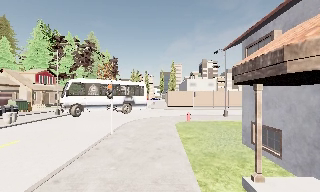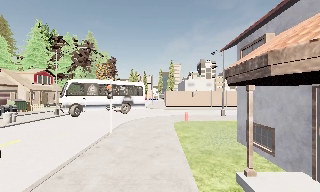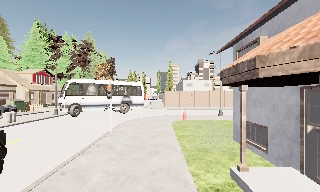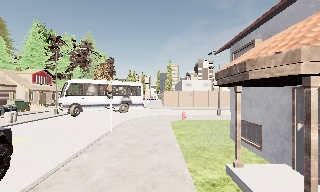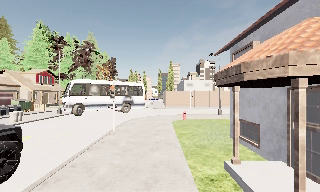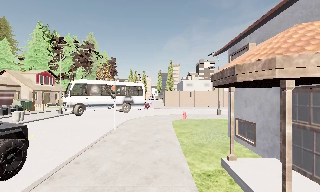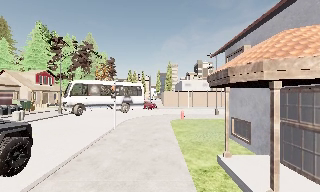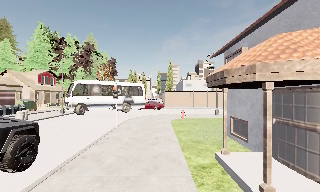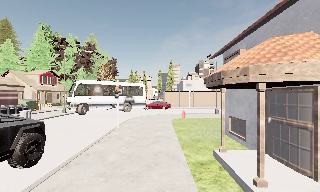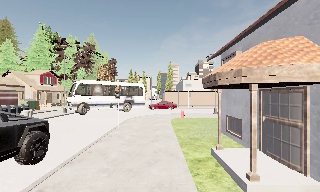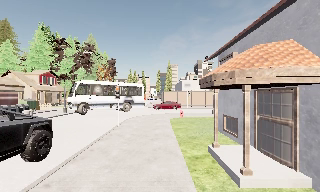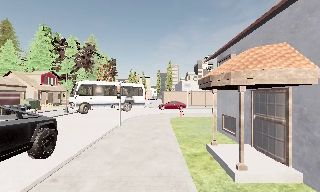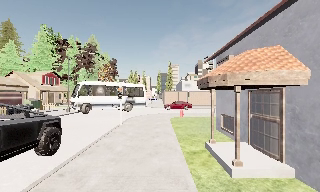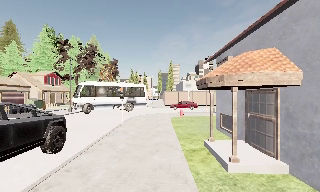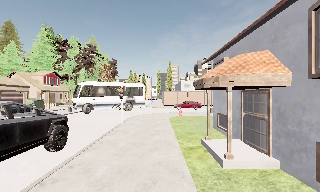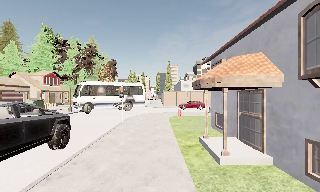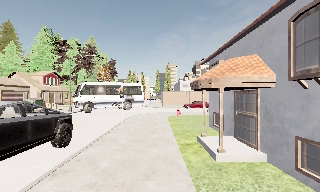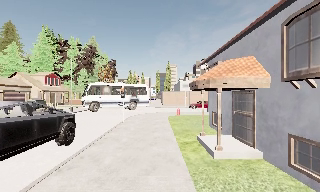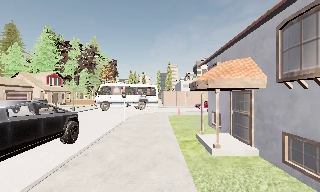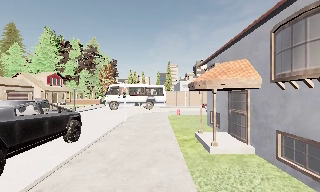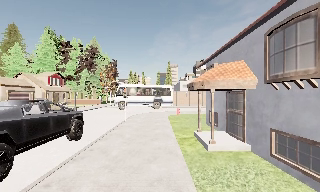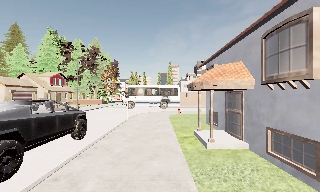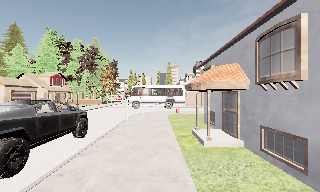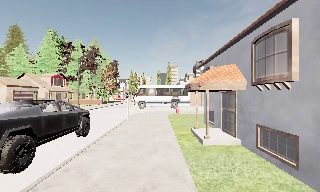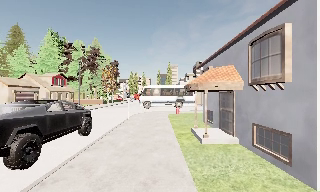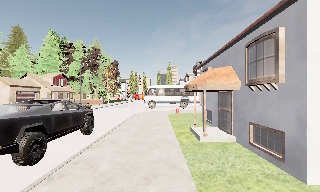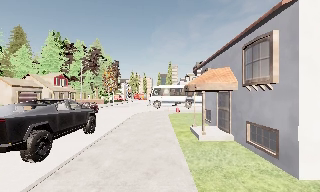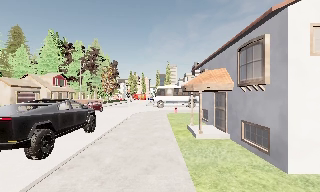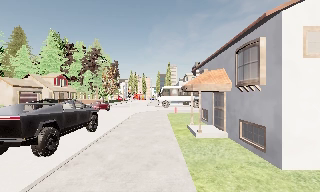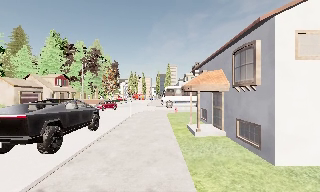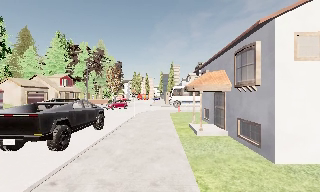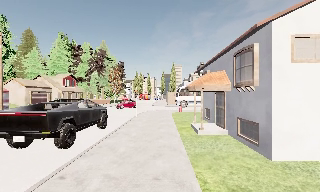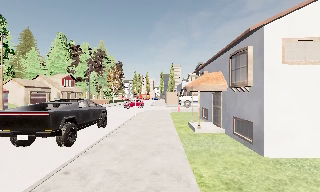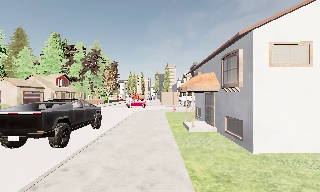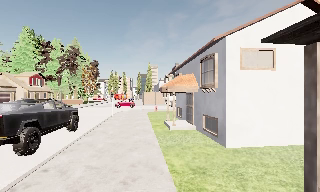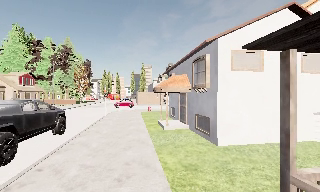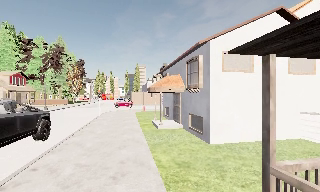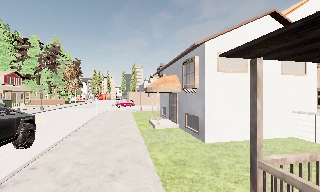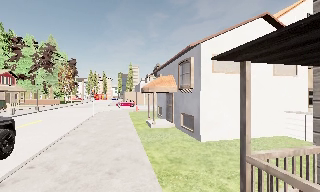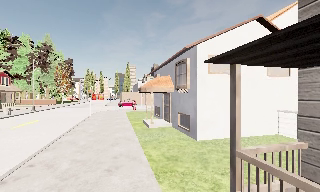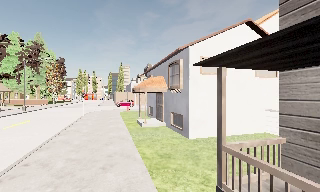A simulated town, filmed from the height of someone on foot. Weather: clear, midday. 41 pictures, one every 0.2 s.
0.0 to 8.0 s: The camera pans to its right, which is clockwise from overhead, by about 20 degrees. It travels backward, about 10 m, so what stands in front gets smaller.
The film runs backward here.
